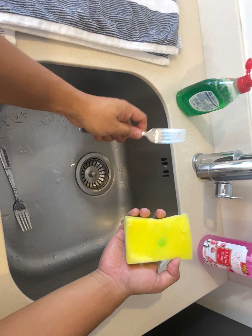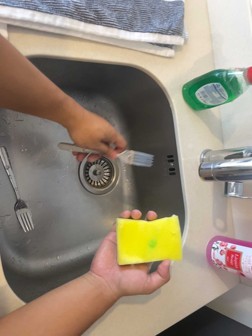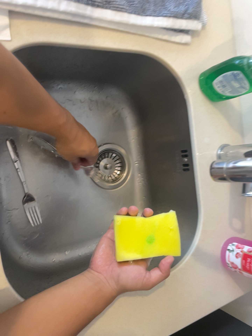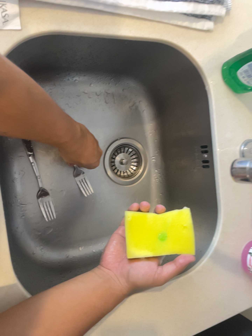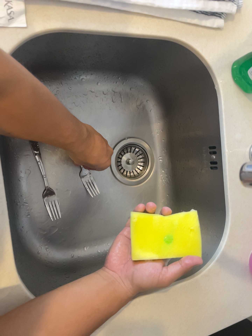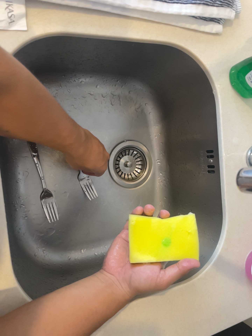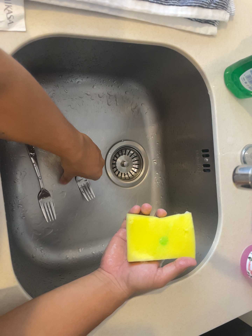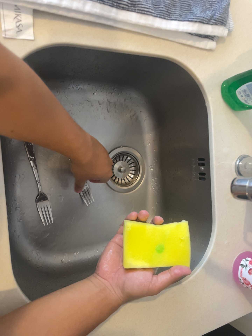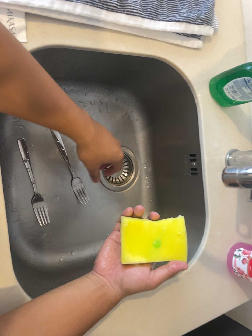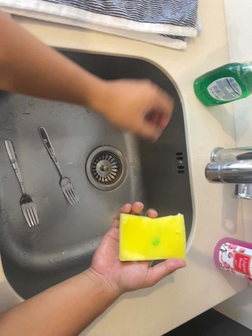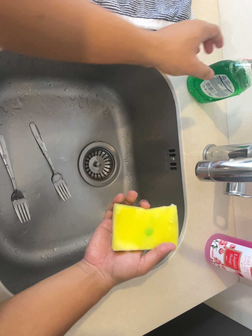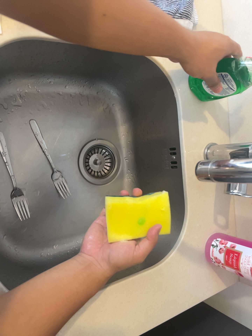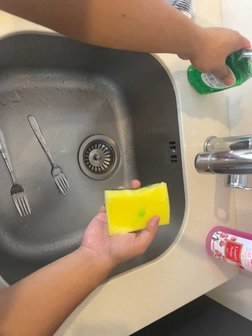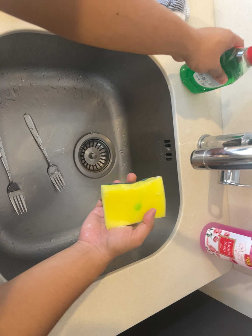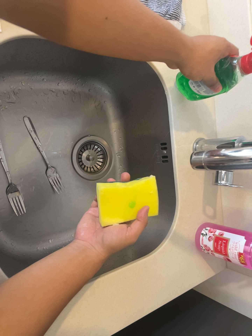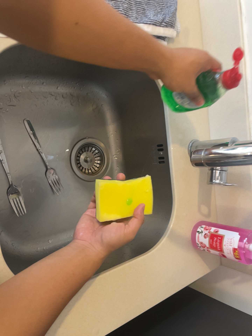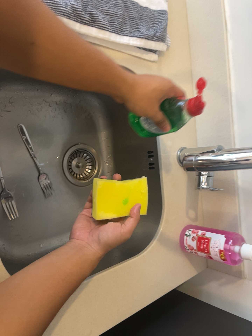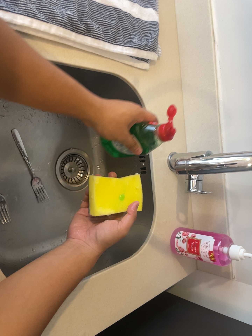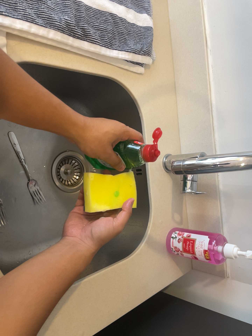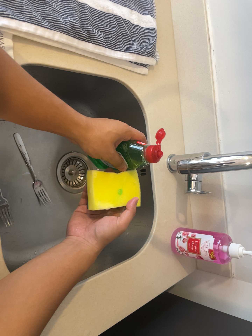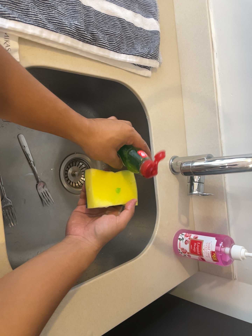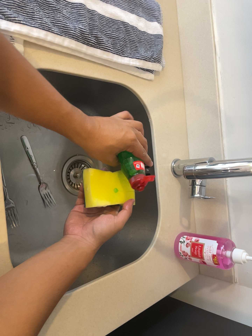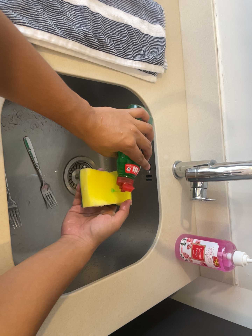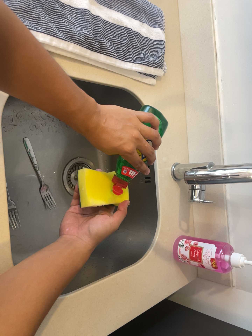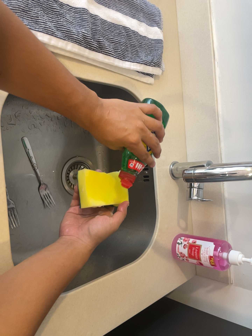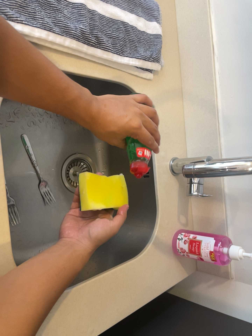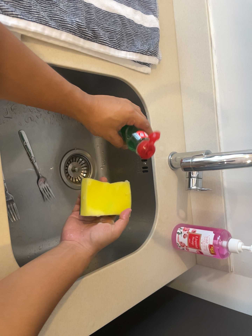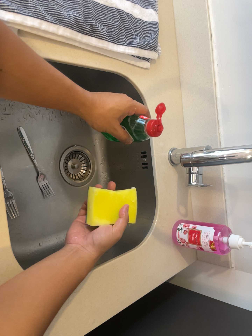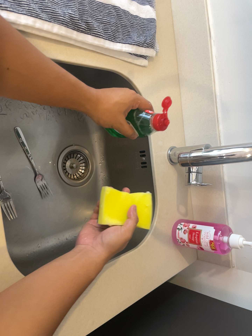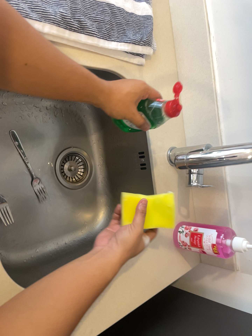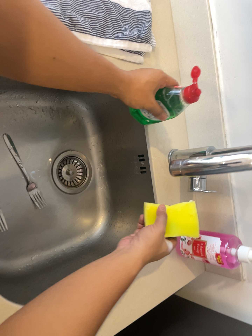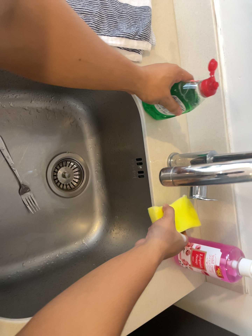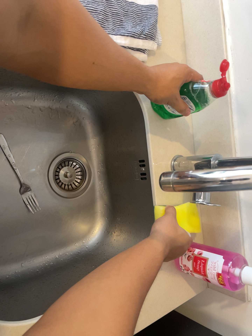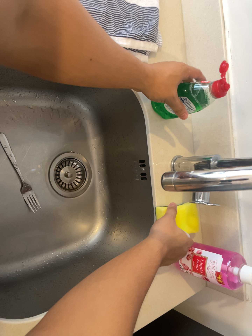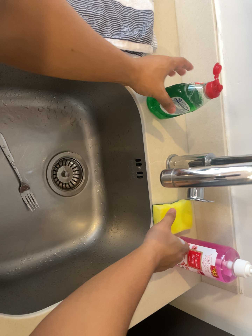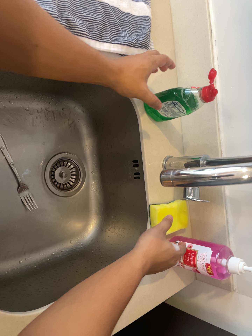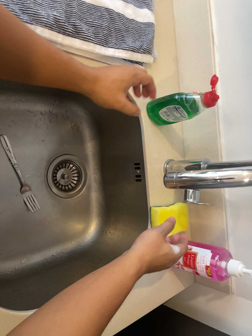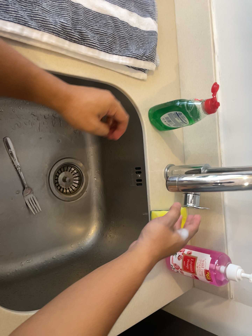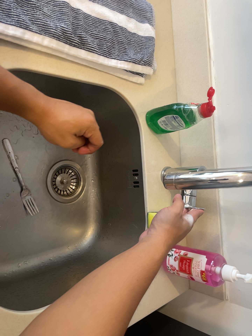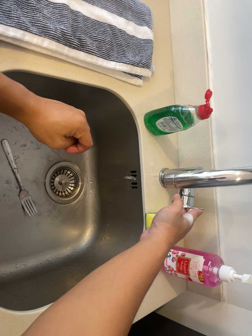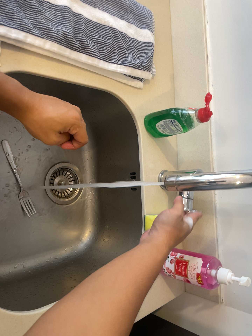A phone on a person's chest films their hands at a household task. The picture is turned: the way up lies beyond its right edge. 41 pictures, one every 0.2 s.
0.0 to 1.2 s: The camera swings to its left by about 10 degrees, and the scene slides to the right. It travels forward, about 9 cm, so what stands in front looms larger.
1.2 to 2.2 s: The camera shifts only a little, or ends up much as it began.
2.2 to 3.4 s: The camera pans to its right by about 10 degrees. It travels backward and to its left, about 10 cm, so what stands in front gets smaller.
3.4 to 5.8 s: The camera shifts only a little, or ends up much as it began.
5.8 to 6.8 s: The camera travels forward, about 7 cm, so what stands in front looms larger.
6.8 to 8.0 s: The camera shifts only a little, or ends up much as it began.
The film runs backward here.
